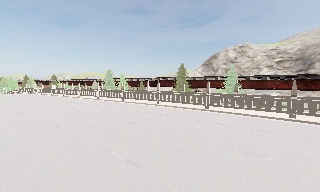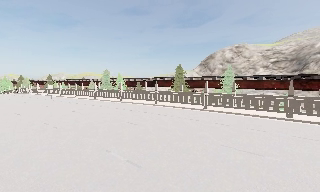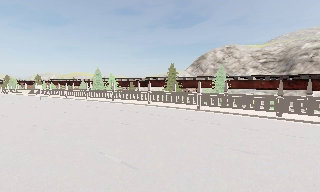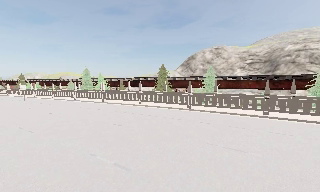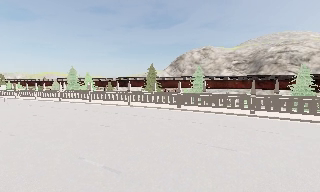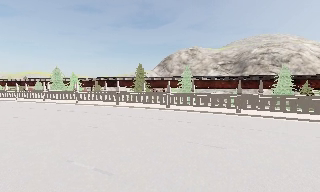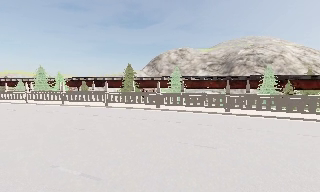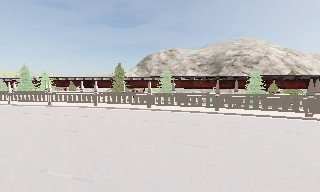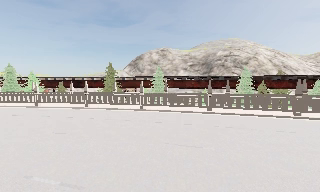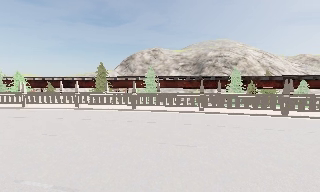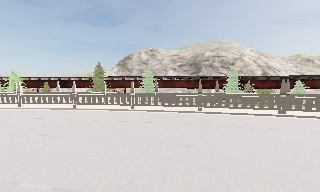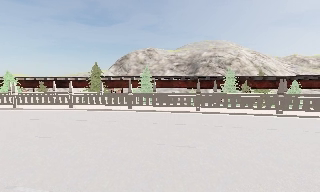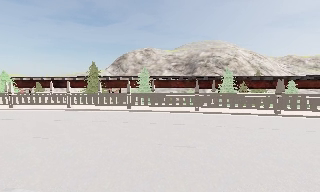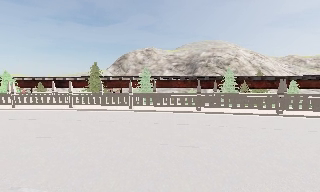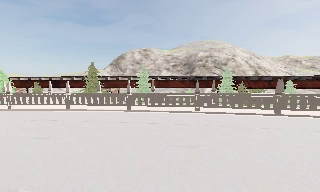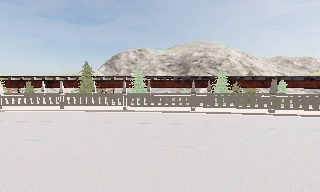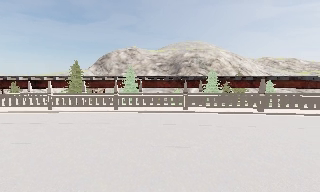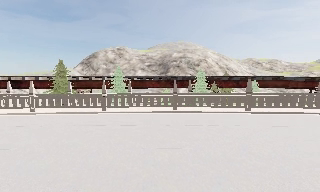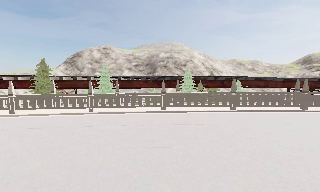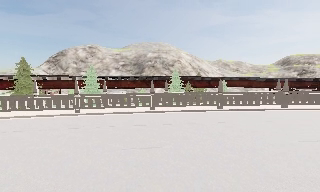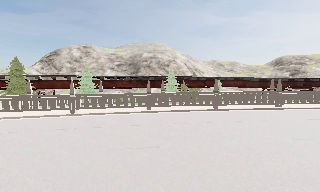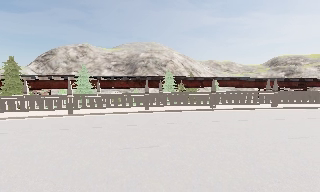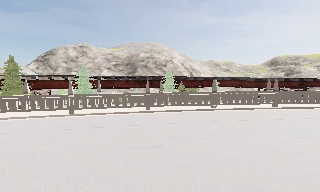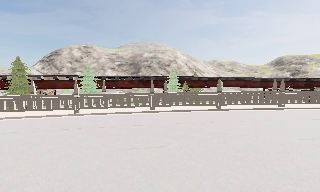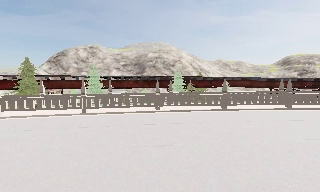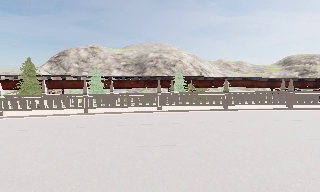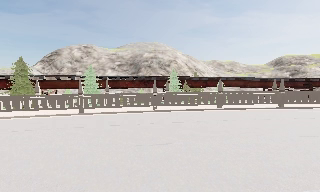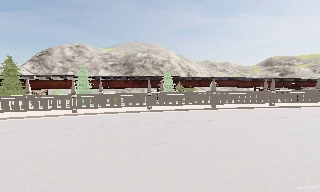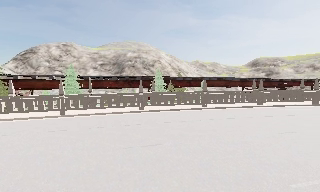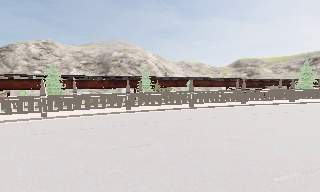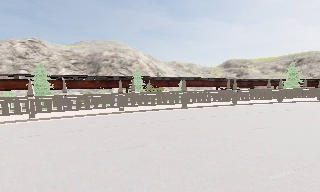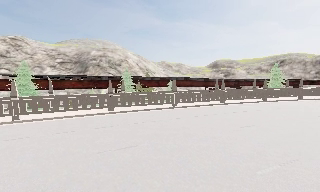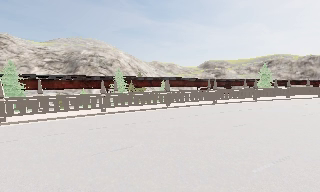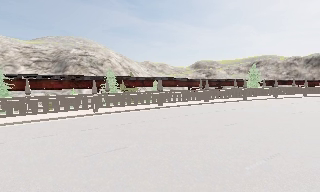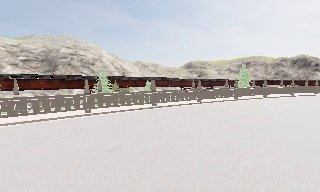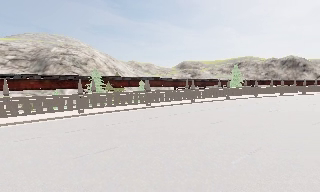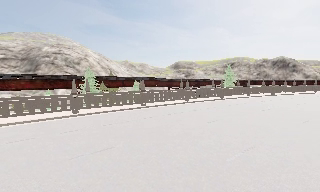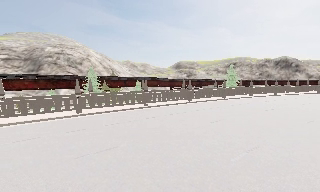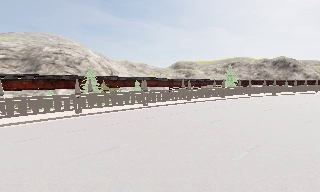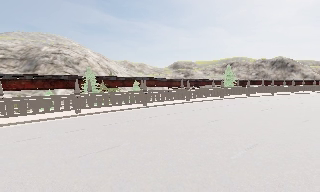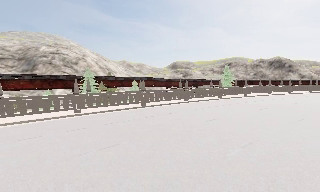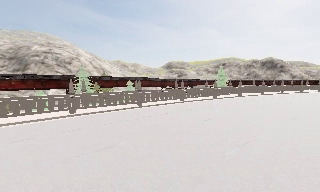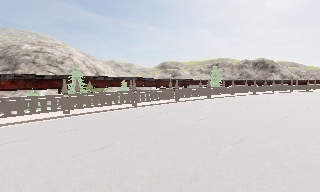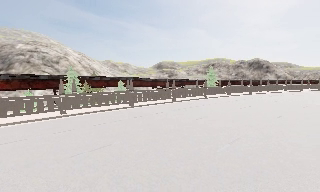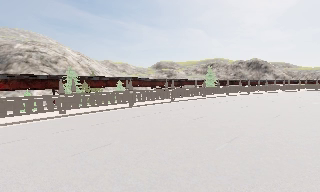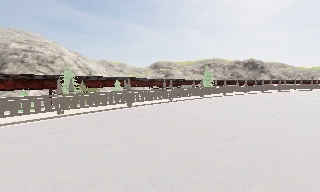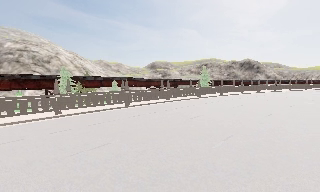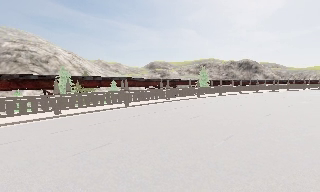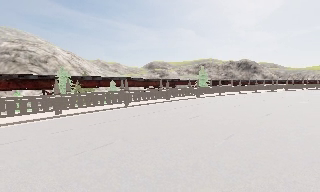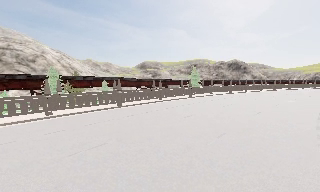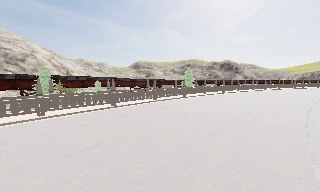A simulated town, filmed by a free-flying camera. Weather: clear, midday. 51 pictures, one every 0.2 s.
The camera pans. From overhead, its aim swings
clockwise.
The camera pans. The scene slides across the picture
to the left.
0.0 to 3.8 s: The camera pans to its right, which is clockwise from overhead, by about 50 degrees. It travels to its left and forward, about 2 m.
3.8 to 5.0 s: The camera travels to its left, about 0.5 m, so close, fixed things drift to the right.
5.0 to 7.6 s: The scene slides to the left, as the camera pans about 30 degrees to its right. It travels to its left, about 1.5 m.
7.6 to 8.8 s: The camera travels backward, about 0.5 m, so what stands in front gets smaller.
8.8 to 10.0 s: The camera travels to its left, about 0.5 m.
The film runs forward here.
